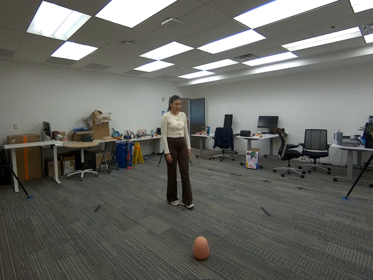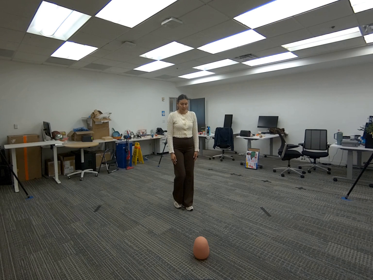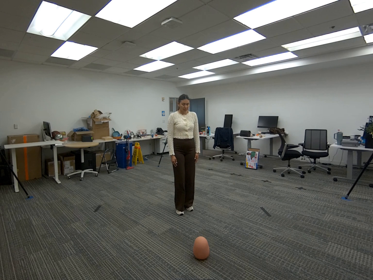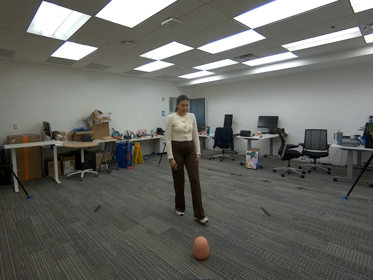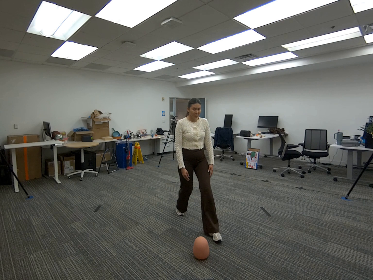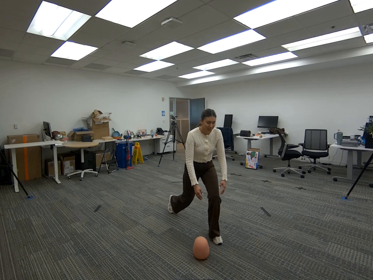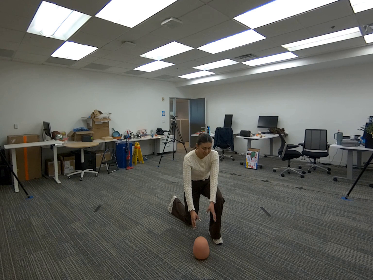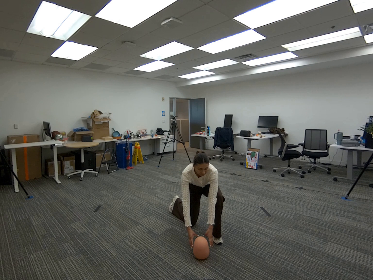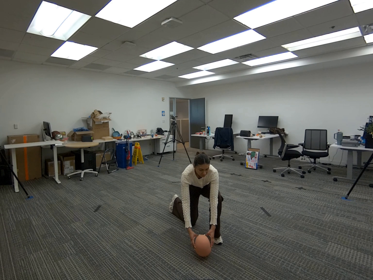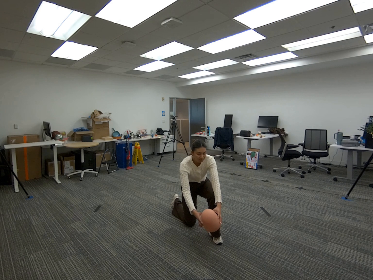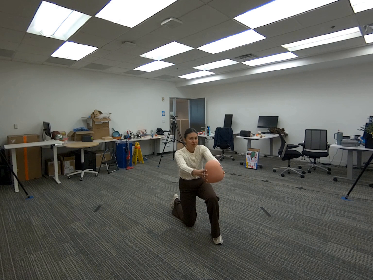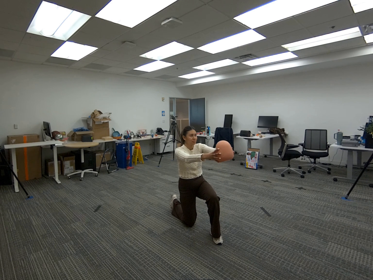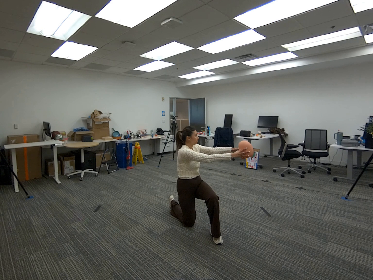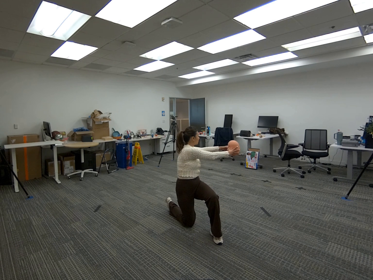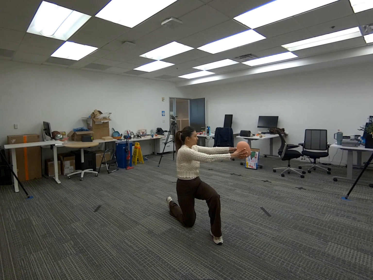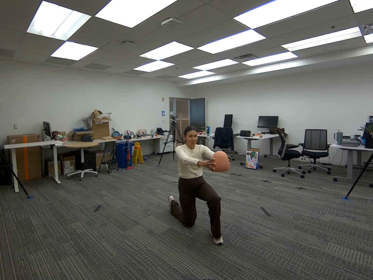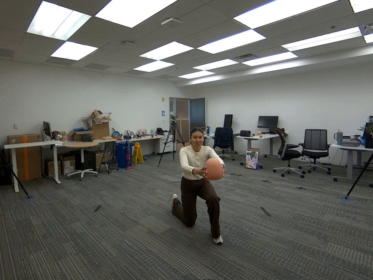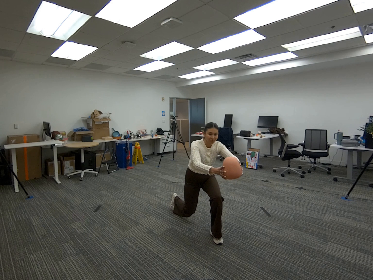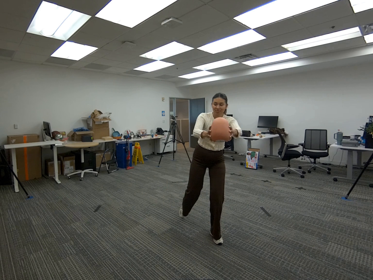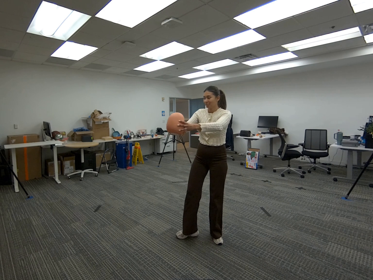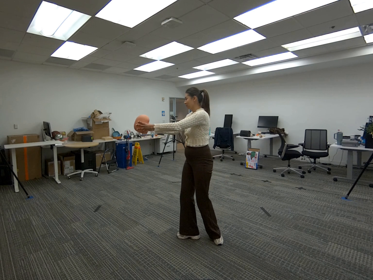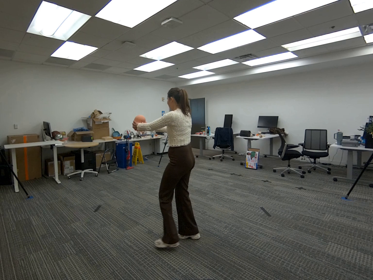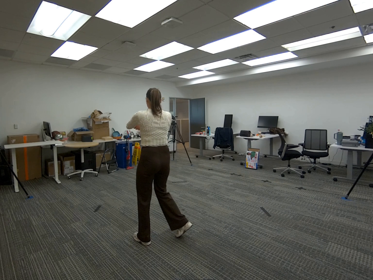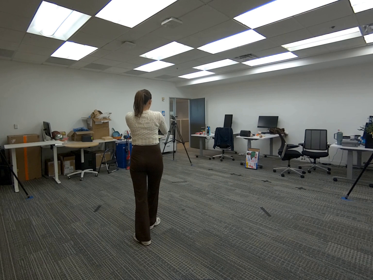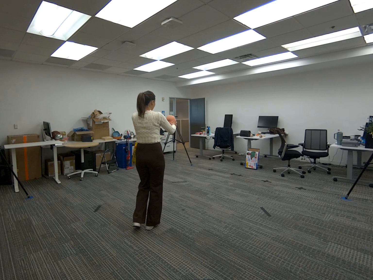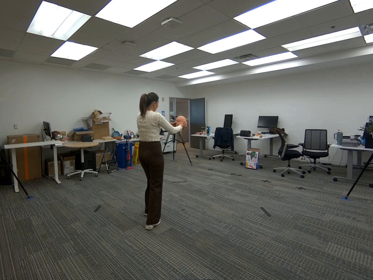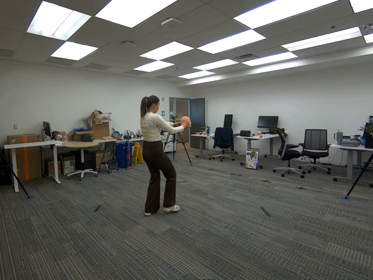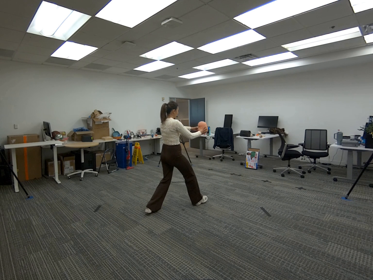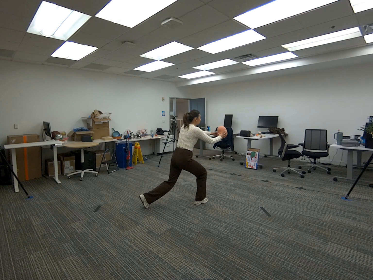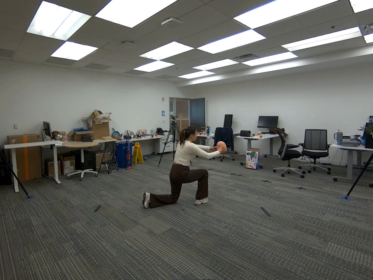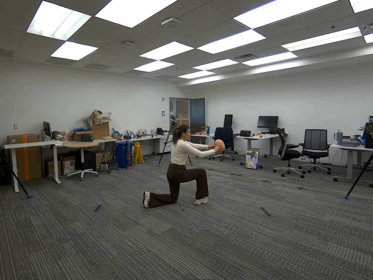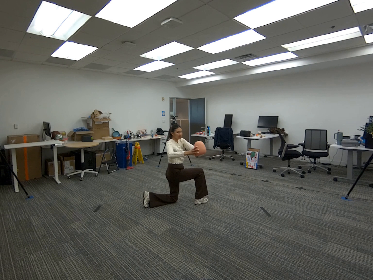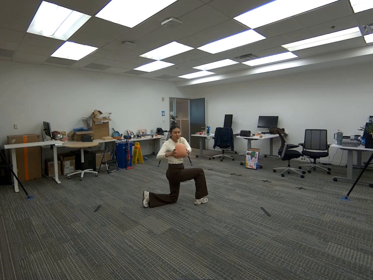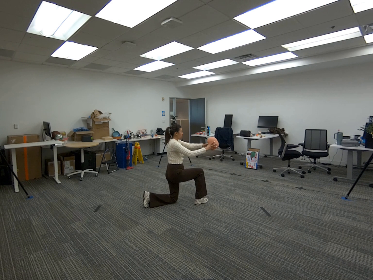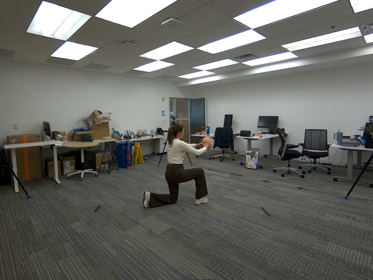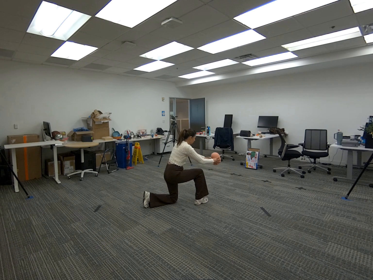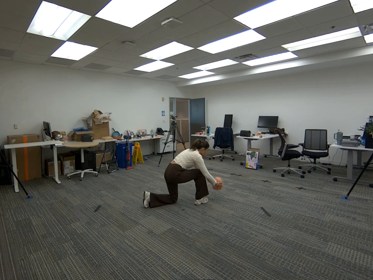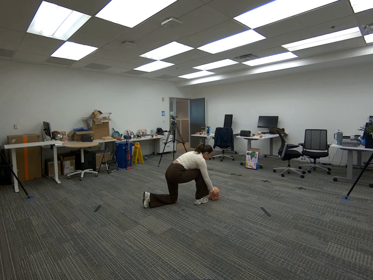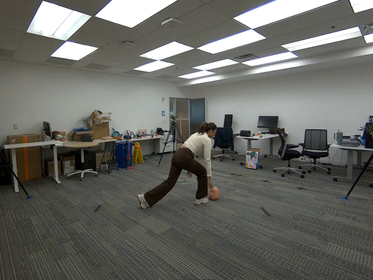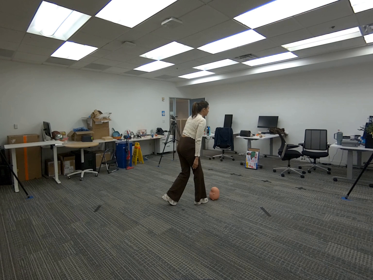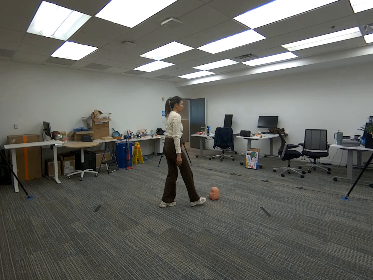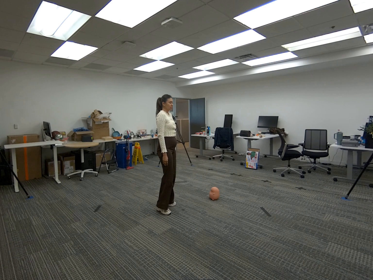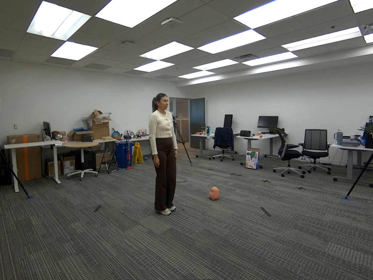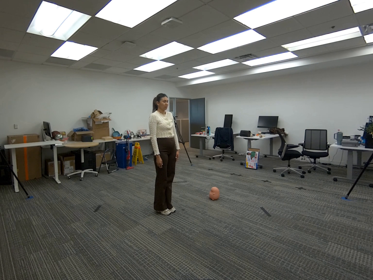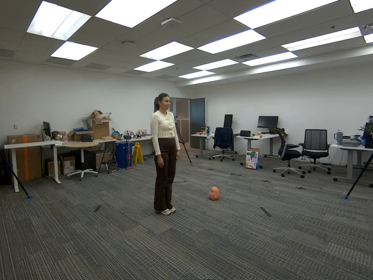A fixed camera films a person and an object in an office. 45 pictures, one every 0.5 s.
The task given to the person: Walk over to the potato light and pick it up with both hands. Step with your left leg into a lunge position. Twist your upper body to the left while holding the potato light out with your arms and then twist back. Step with your right leg into a lunge position.Twist your upper body to the right while holding the potato light out with your arms and then twist back.
